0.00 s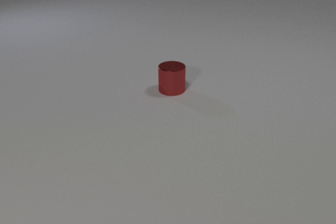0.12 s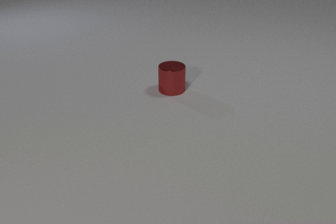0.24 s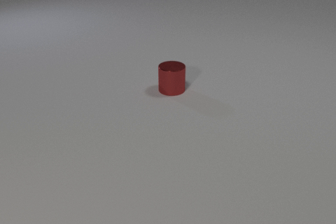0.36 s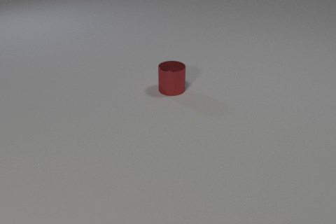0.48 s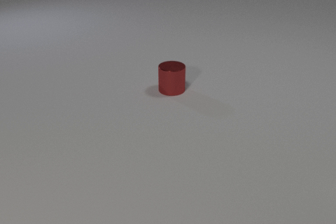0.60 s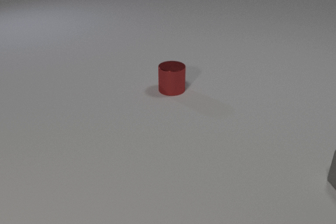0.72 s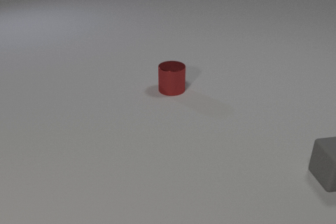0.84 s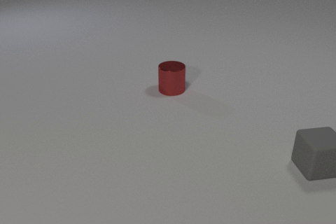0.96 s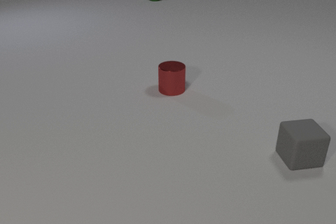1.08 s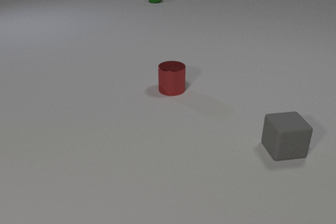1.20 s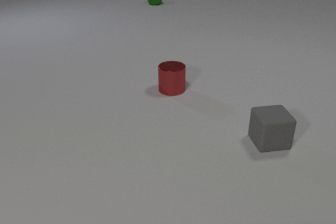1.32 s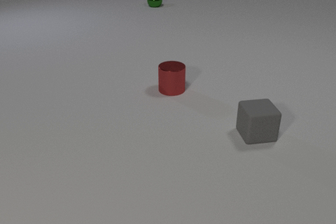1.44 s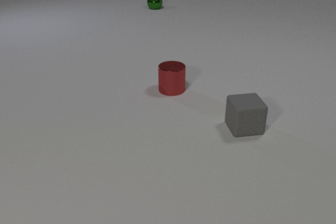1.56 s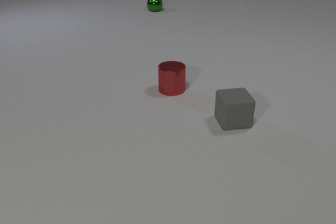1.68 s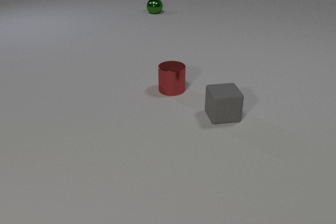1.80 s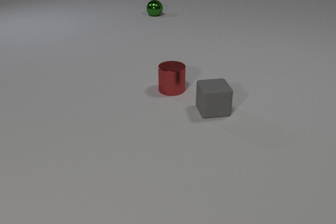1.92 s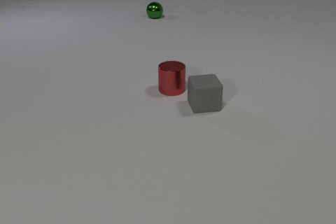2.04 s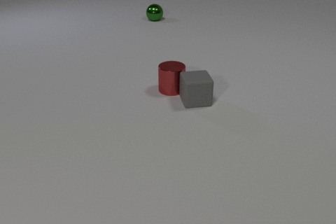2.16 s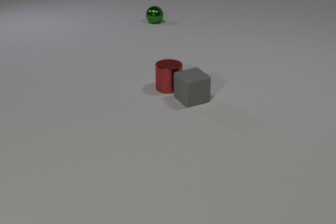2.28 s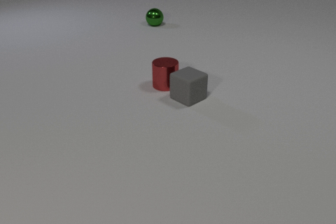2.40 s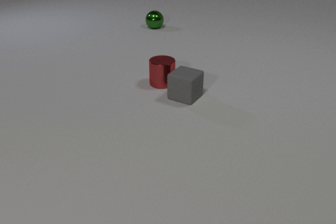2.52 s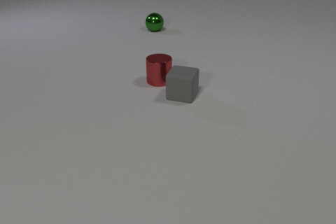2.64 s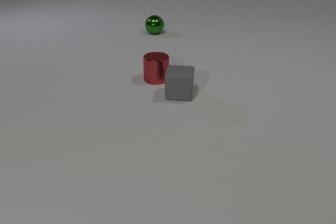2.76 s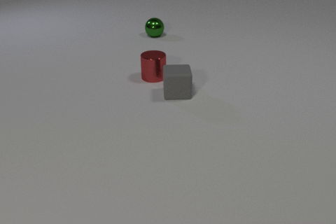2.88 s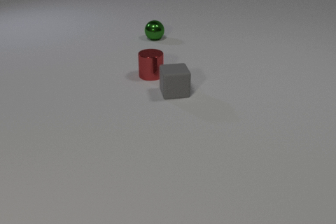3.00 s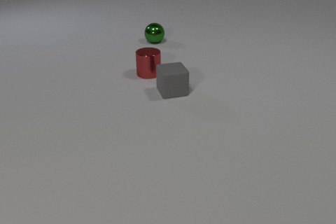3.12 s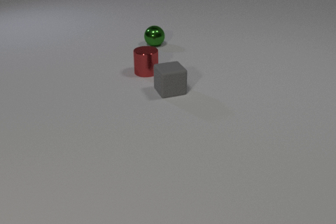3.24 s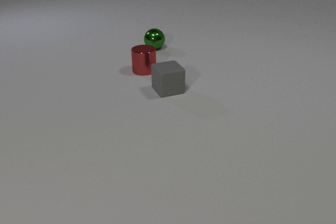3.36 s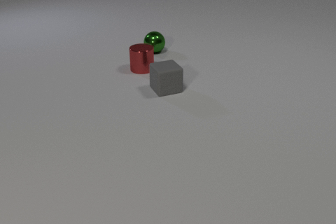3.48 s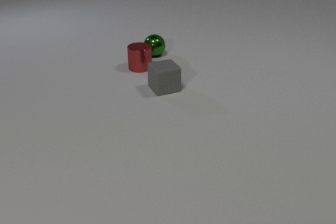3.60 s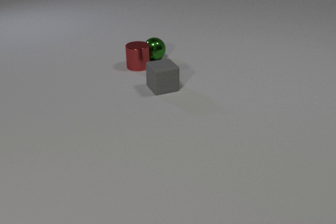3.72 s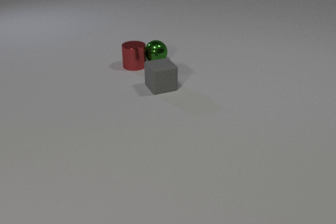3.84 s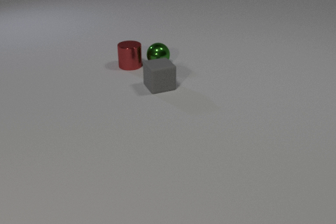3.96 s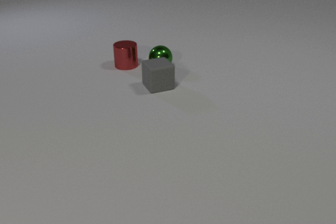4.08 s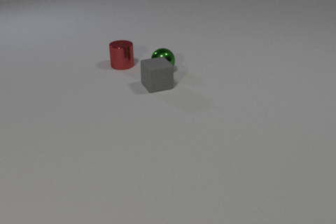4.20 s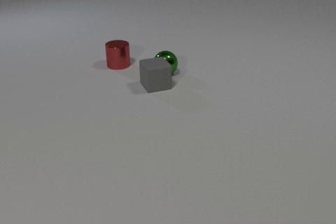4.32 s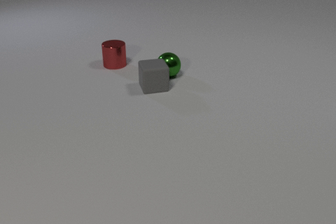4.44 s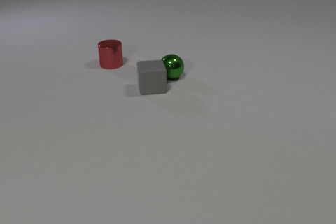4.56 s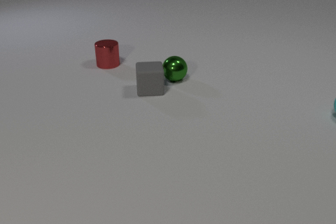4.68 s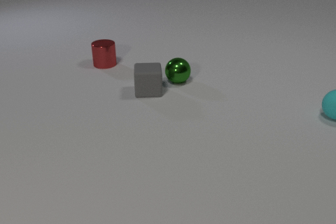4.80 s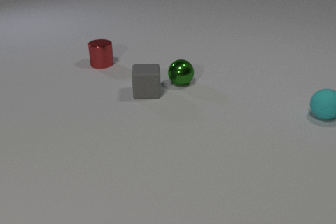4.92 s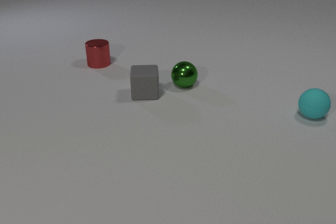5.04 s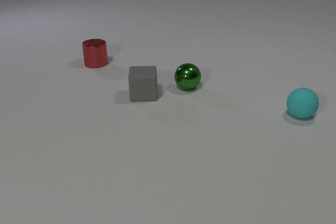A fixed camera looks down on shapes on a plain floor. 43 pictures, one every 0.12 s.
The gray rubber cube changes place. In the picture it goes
to the left.
The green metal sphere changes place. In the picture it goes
toward the camera.
0.00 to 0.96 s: The gray rubber cube comes in at the right edge, slides to the left and away from the camera. The green metal sphere comes in at the top edge, rolls toward the camera.
0.96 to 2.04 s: The gray rubber cube slides to the left and away from the camera. The green metal sphere rolls toward the camera.
2.04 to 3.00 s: The gray rubber cube slides to the left and away from the camera, spins so that its near face slides to the right, counterclockwise seen from above. The red metal cylinder slides away from the camera and to the left. The green metal sphere rolls toward the camera. The gray rubber cube and the red metal cylinder collide.
3.00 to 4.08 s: The gray rubber cube slides to the left and away from the camera. The red metal cylinder slides to the left and away from the camera. The green metal sphere rolls toward the camera. The red metal cylinder and the green metal sphere collide.
4.08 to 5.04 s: The gray rubber cube slides toward the camera and to the left. The red metal cylinder slides to the left. The green metal sphere rolls toward the camera and to the right. The cyan rubber sphere comes in at the right edge, rolls to the left. The gray rubber cube and the green metal sphere collide.
How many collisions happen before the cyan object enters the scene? 3.
How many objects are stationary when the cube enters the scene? 1.
Are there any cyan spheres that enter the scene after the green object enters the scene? yes.
